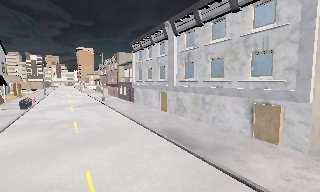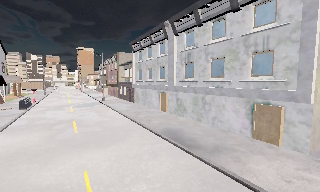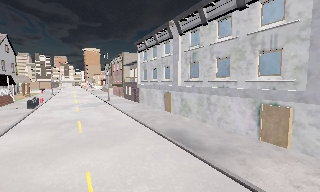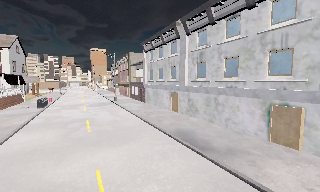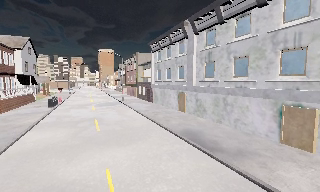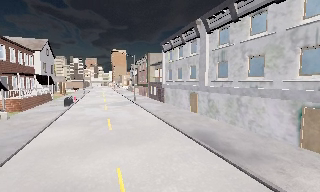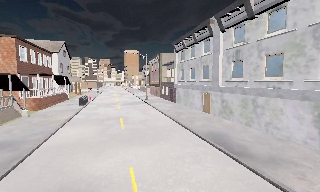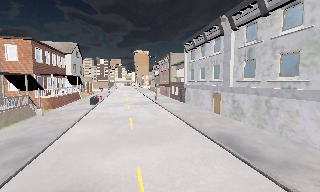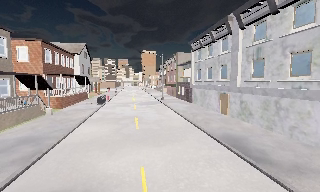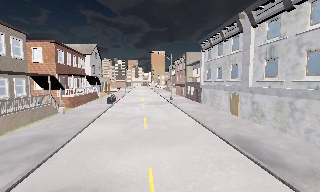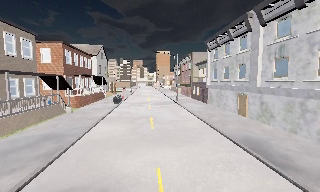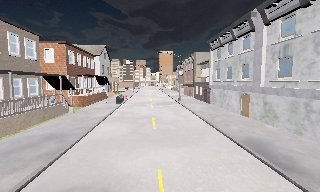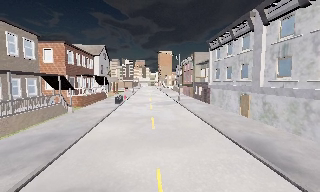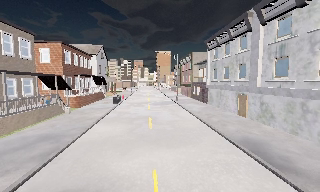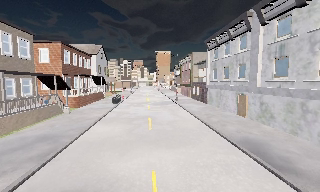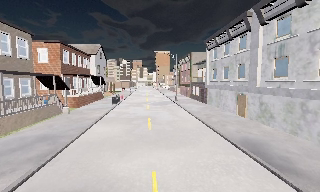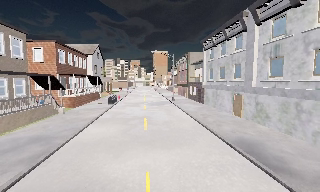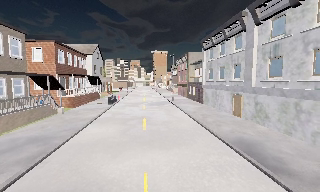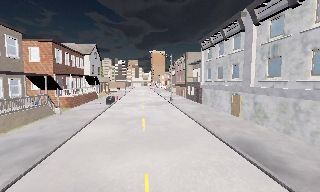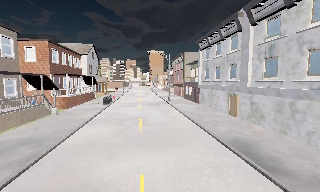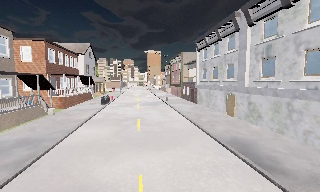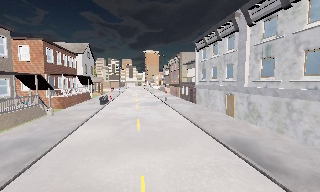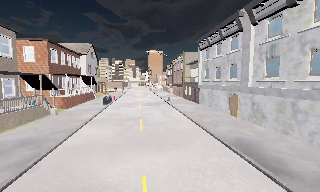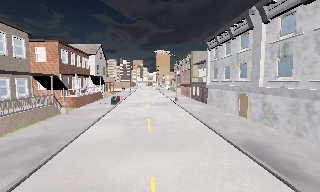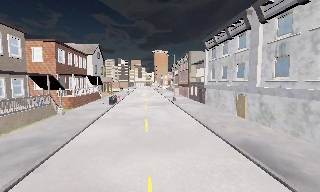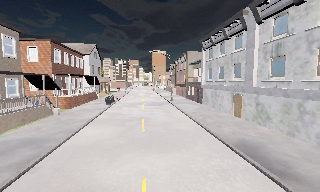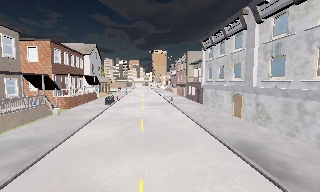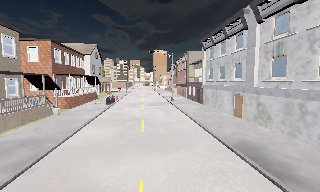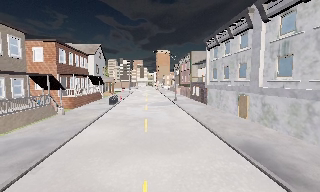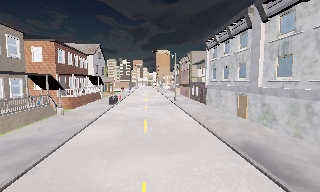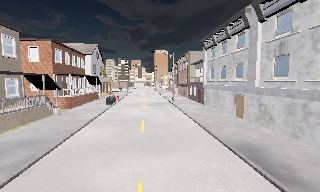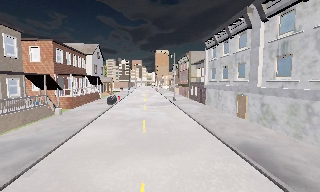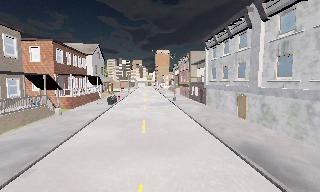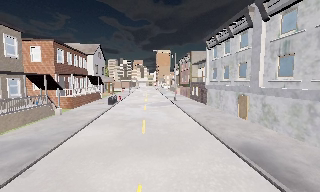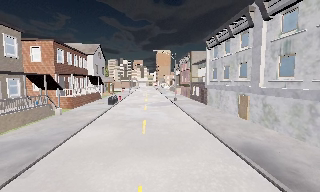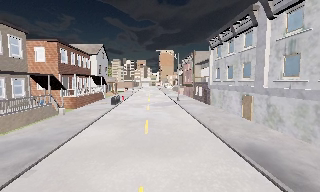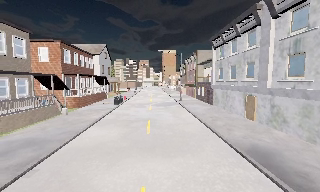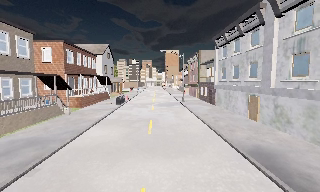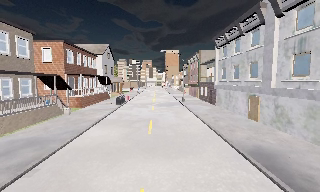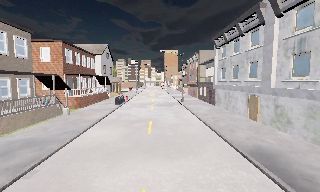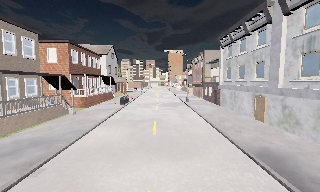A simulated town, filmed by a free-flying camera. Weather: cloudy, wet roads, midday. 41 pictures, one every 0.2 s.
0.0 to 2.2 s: The camera swings to its left by about 25 degrees, and the scene slides to the right.
2.2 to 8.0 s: The camera travels forward and to its right, about 1.5 m, so what stands in front looms larger.
The film runs forward here.
